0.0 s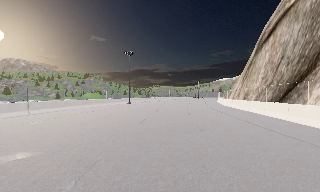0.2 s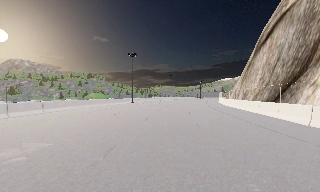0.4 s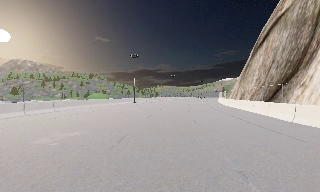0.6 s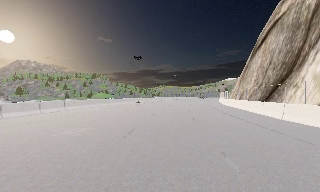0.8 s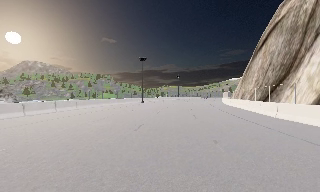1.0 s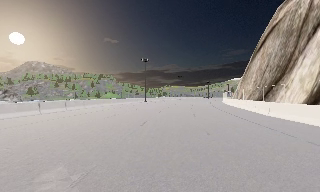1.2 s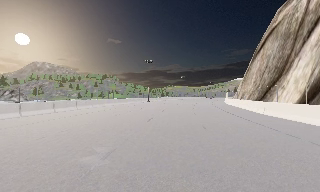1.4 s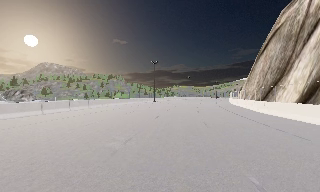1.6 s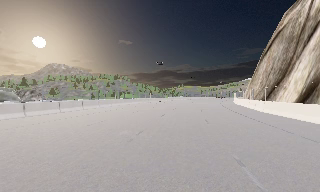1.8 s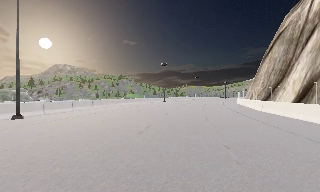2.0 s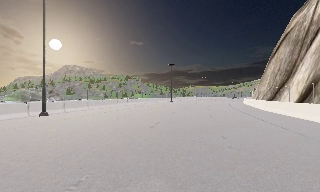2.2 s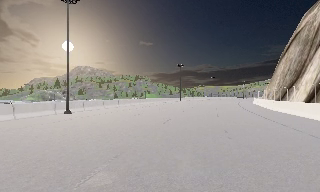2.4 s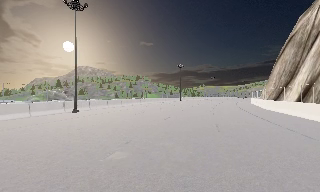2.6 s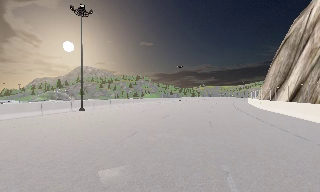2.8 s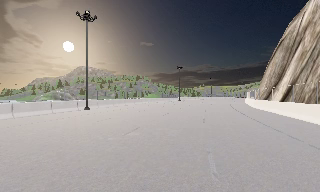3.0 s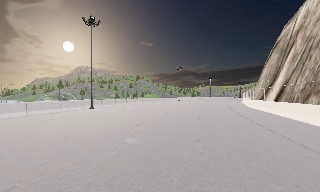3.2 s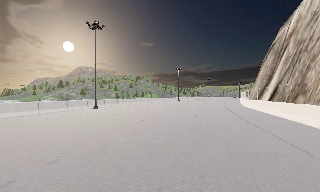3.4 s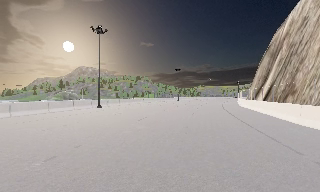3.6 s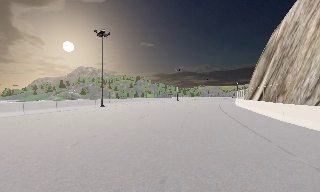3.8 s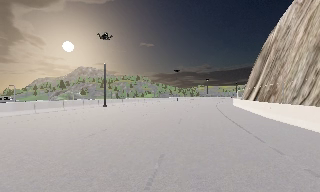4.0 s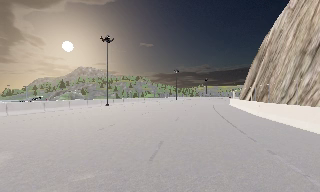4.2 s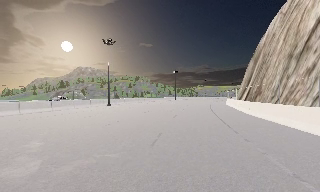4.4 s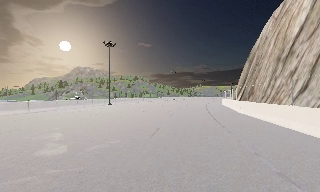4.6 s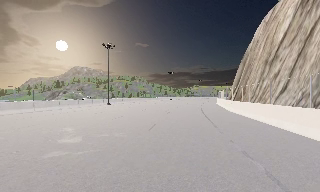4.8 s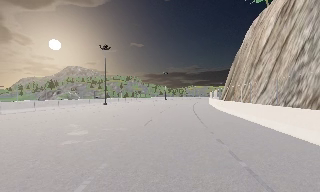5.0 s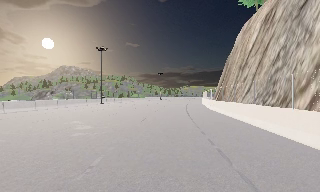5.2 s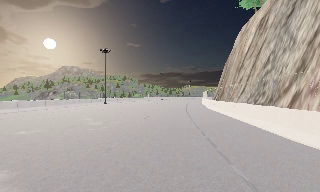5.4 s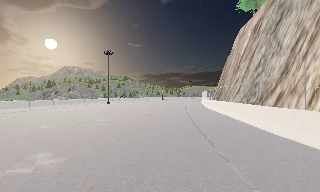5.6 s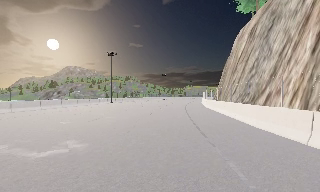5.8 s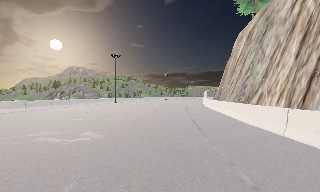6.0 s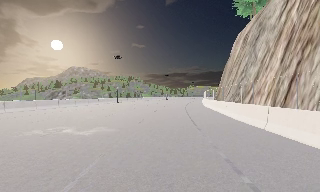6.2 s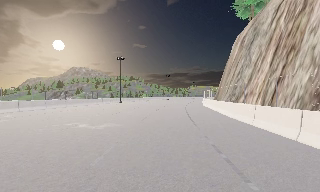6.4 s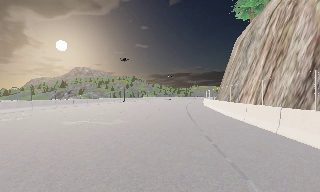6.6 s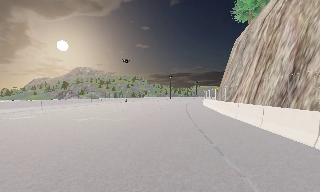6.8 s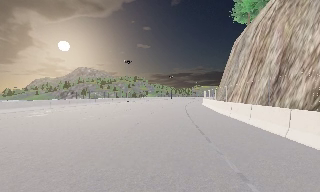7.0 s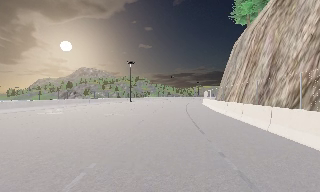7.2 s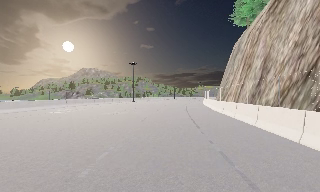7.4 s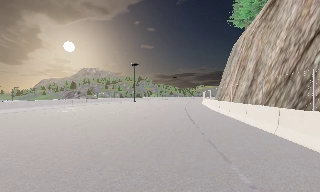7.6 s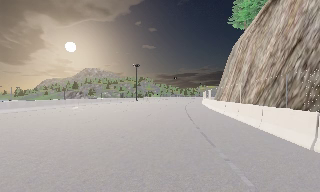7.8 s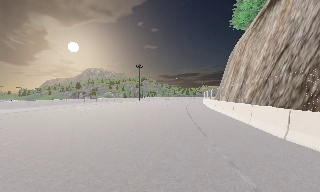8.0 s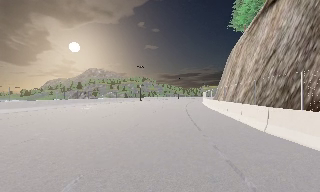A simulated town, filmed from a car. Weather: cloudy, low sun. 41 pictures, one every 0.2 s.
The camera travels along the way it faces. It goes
backward.
0.0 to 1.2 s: The camera travels backward, about 8 m, so what stands in front gets smaller.
1.2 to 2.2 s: The camera swings to its left by about 10 degrees, and the scene slides to the right. It travels backward, about 7 m, so what stands in front gets smaller.
2.2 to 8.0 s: The camera travels backward, about 40 m, so what stands in front gets smaller.
The film runs backward here.
